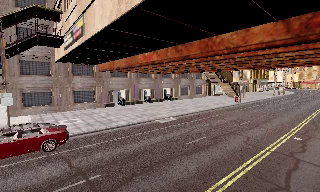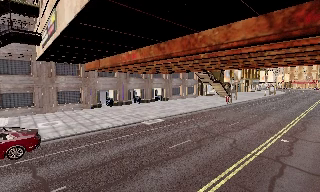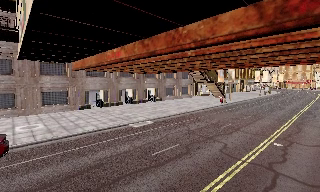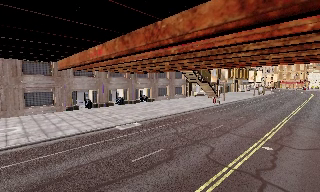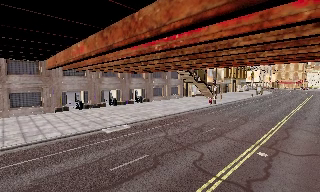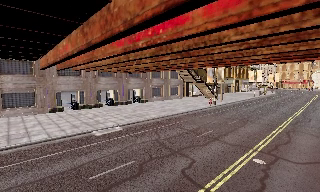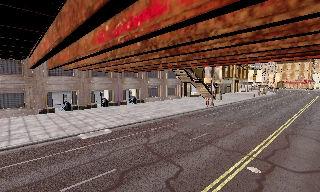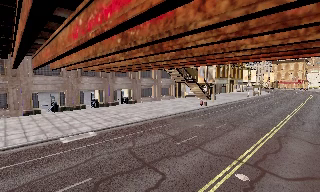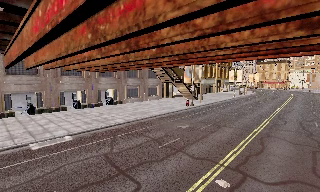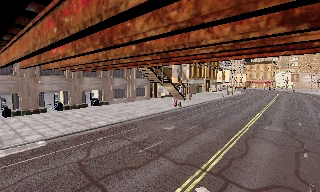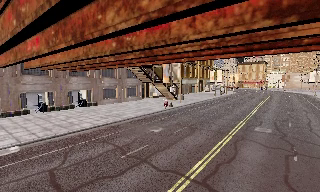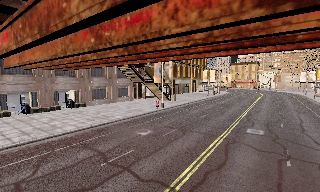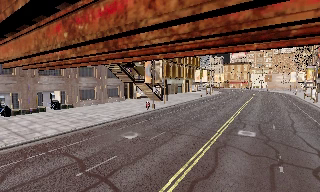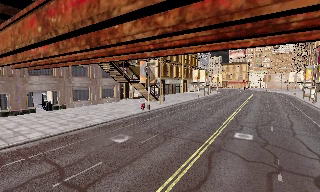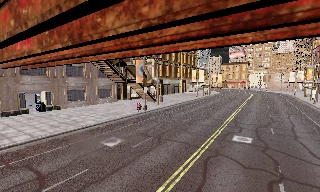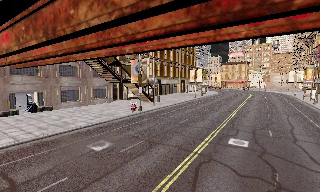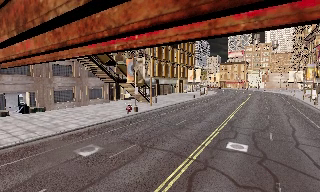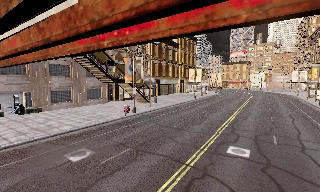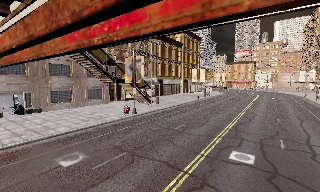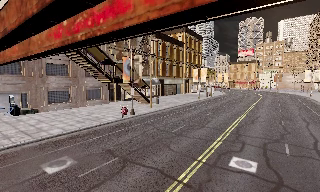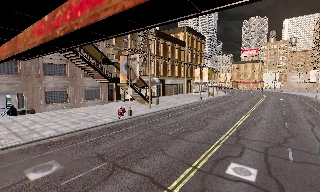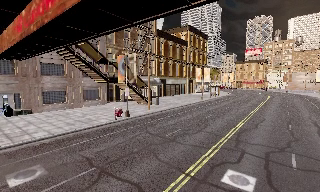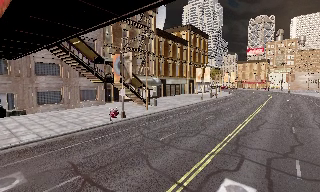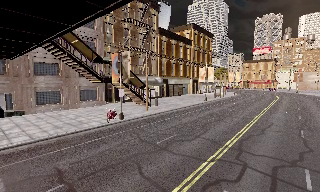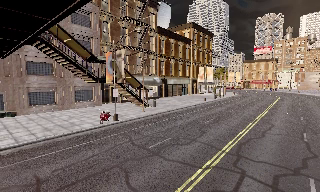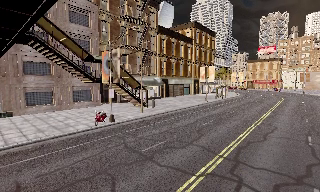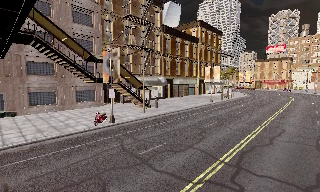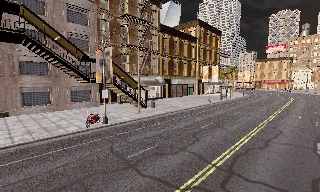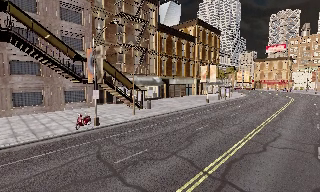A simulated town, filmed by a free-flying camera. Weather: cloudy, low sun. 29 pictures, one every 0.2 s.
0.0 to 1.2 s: The camera travels to its right and forward, about 6 m, so close, fixed things drift to the left.
1.2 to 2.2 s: The camera swings to its right by about 10 degrees, and the scene slides to the left. It travels forward and to its right, about 4 m, so what stands in front looms larger.
2.2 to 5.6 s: The camera travels forward and to its right, about 13 m, so what stands in front looms larger.
The film runs forward here.
